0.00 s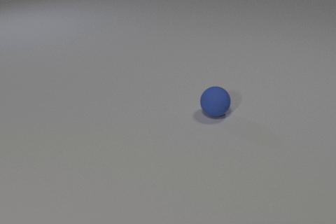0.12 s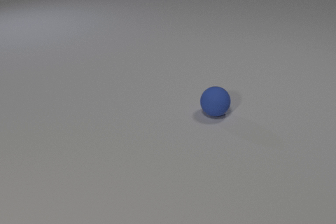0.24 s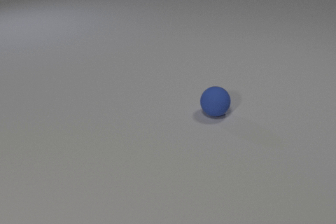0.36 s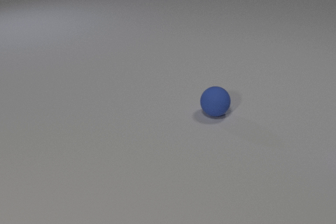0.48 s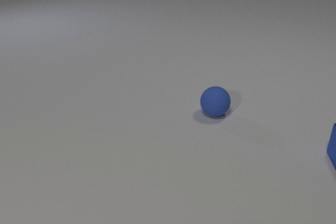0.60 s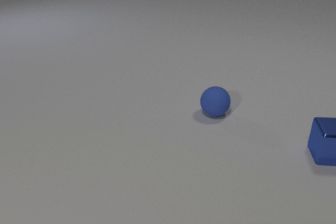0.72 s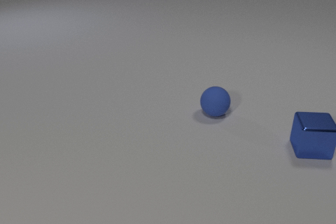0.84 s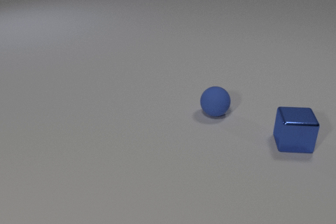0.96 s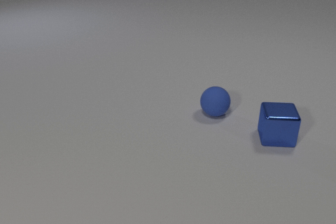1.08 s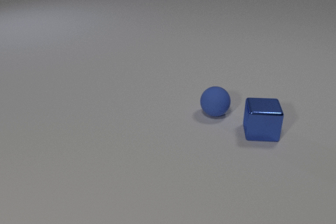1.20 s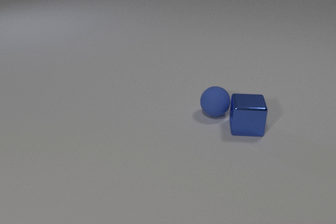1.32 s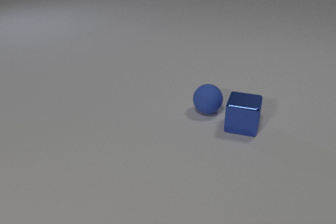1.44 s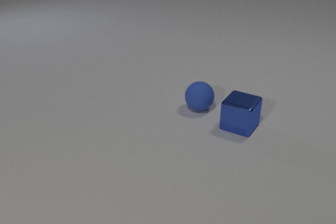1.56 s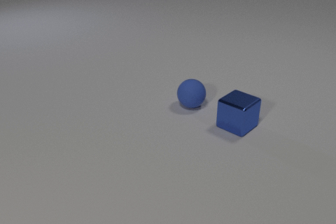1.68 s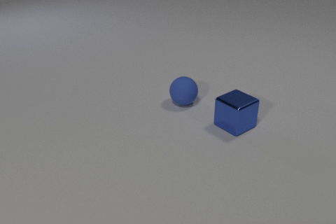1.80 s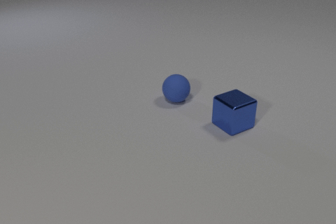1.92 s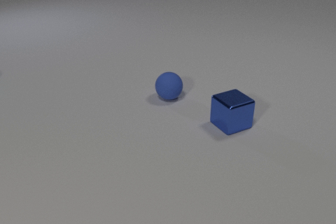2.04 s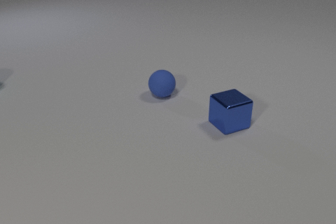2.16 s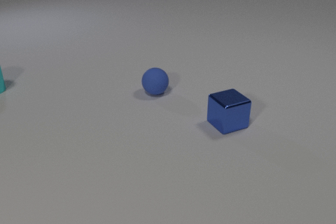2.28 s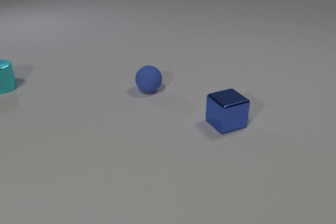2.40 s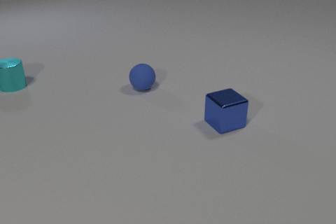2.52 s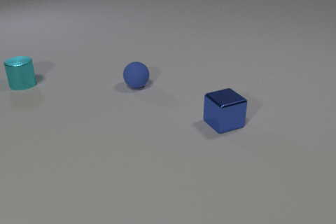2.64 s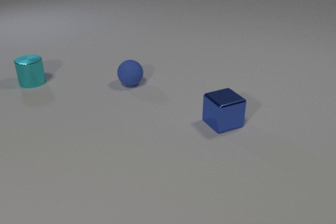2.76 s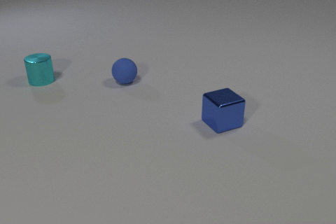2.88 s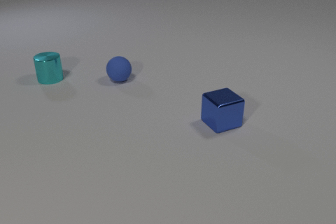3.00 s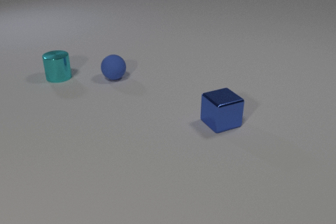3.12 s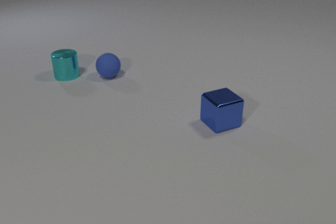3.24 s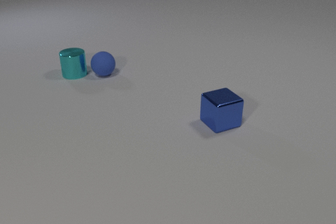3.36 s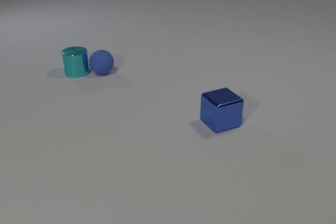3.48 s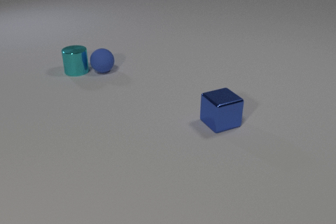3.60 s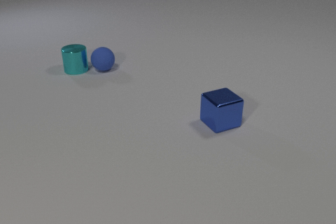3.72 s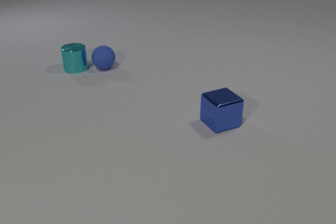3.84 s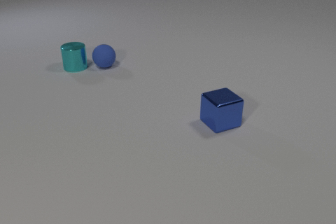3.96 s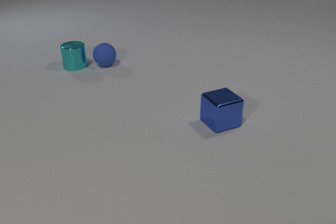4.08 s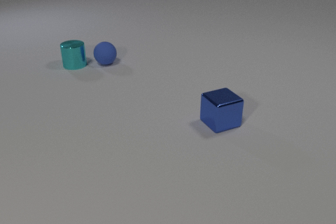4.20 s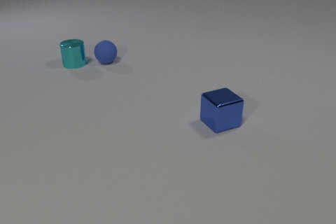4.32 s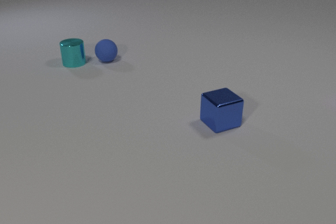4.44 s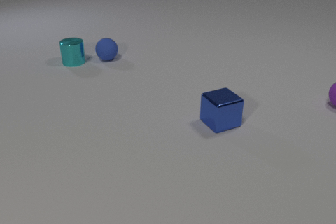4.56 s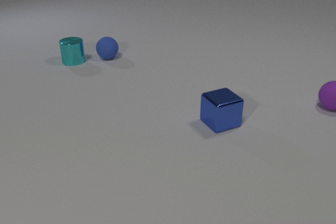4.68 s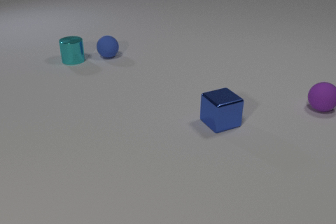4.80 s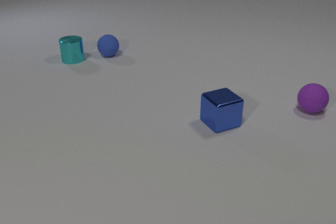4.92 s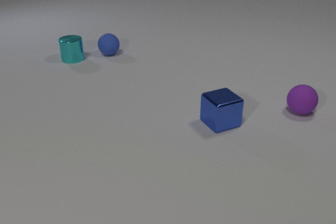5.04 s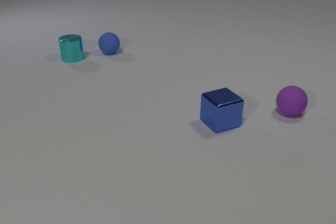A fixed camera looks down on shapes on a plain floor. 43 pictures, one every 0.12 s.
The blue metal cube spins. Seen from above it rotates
clockwise.
The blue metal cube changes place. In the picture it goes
to the left.
0.00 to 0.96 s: The blue metal cube comes in at the right edge, slides to the left.
0.96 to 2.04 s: The blue metal cube slides to the left, spins so that its near face slides to the left, clockwise seen from above. The blue rubber sphere rolls to the left and away from the camera. The blue metal cube and the blue rubber sphere collide.
2.04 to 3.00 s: The blue metal cube slides to the left. The blue rubber sphere rolls to the left and away from the camera. The cyan metal cylinder comes in at the left edge, slides to the right.
3.00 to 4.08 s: The blue rubber sphere rolls away from the camera. The cyan metal cylinder slides away from the camera and to the right. The blue rubber sphere and the cyan metal cylinder collide.
4.08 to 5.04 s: The blue rubber sphere rolls away from the camera. The purple rubber sphere comes in at the right edge, rolls to the left and toward the camera. The cyan metal cylinder slides away from the camera.
What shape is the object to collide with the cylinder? sphere.
How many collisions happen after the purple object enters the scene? 0.
How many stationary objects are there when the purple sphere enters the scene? 1.
